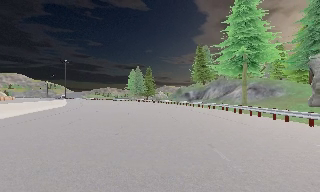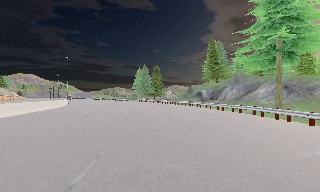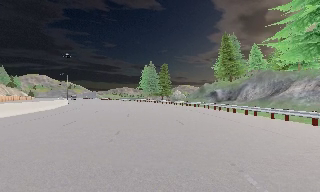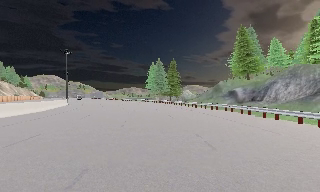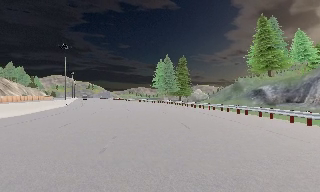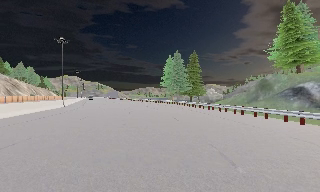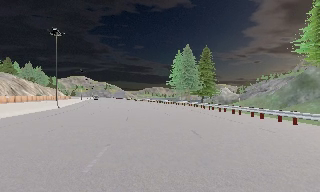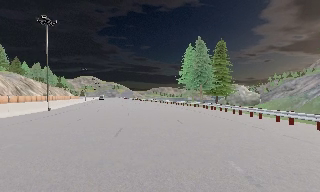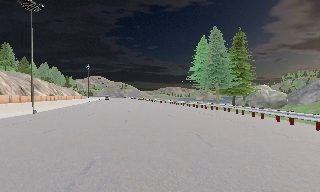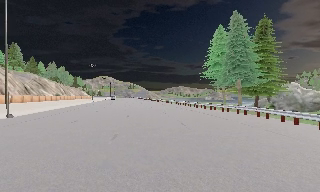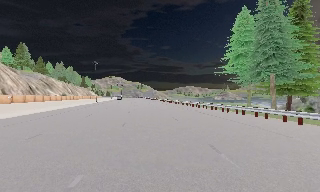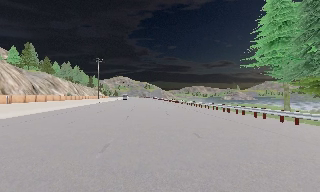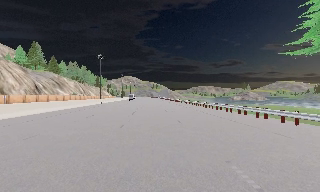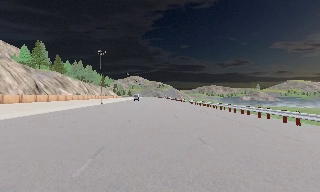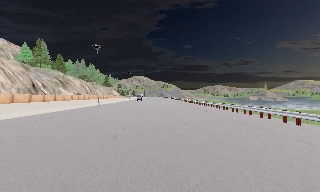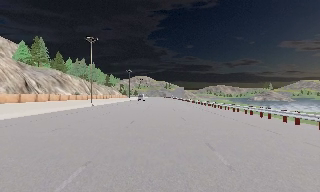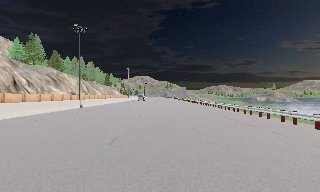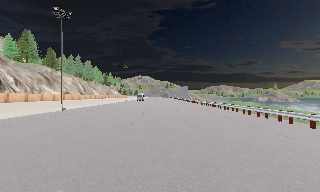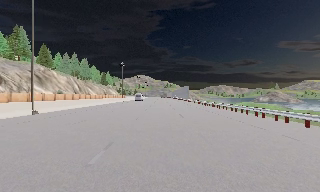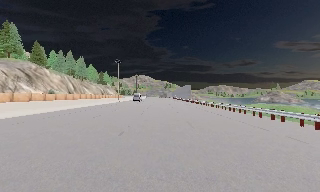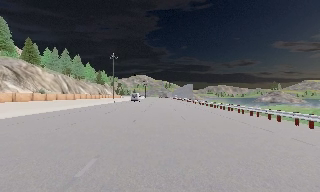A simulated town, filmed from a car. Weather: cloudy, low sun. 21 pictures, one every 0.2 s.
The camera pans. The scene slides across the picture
to the right.
The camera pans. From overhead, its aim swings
counterclockwise.
0.0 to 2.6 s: The camera swings to its left by about 35 degrees, and the scene slides to the right. It travels forward, about 55 m.
2.6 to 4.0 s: The camera travels forward, about 30 m, so what stands in front looms larger.
The film runs forward here.
